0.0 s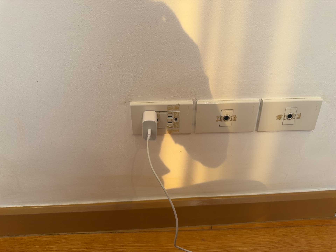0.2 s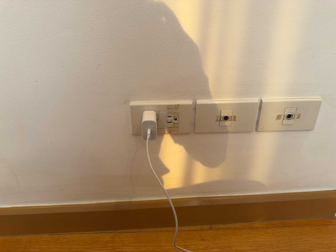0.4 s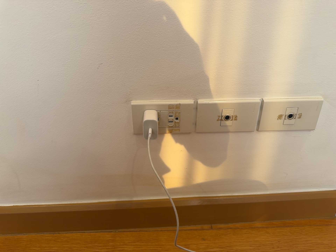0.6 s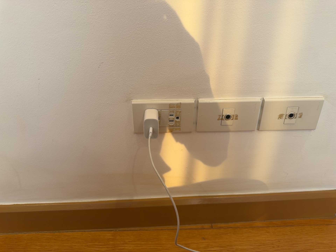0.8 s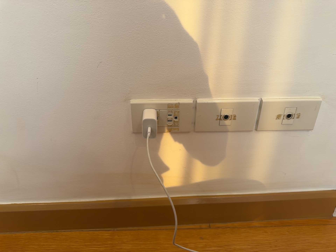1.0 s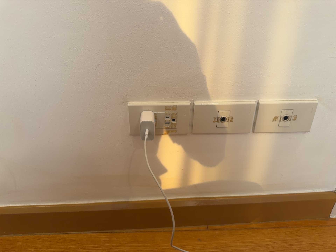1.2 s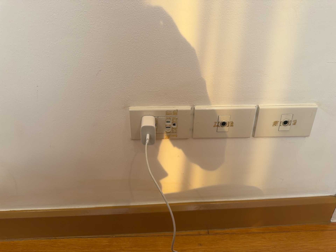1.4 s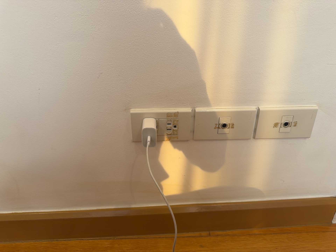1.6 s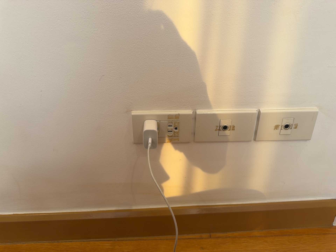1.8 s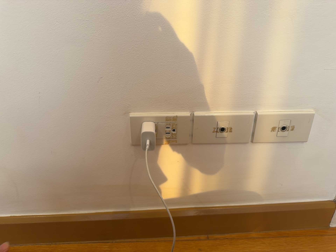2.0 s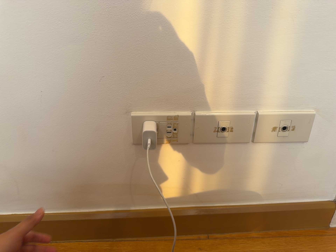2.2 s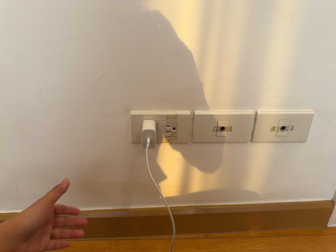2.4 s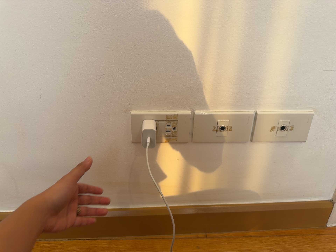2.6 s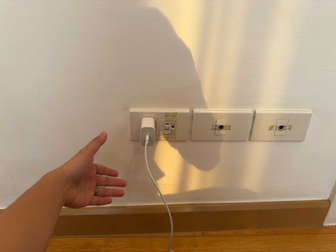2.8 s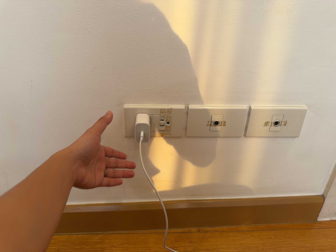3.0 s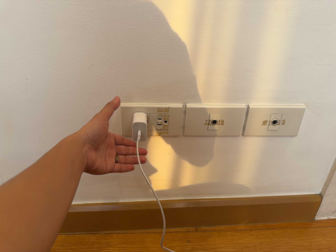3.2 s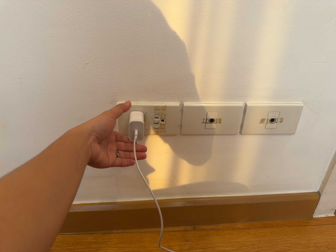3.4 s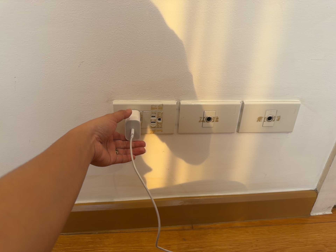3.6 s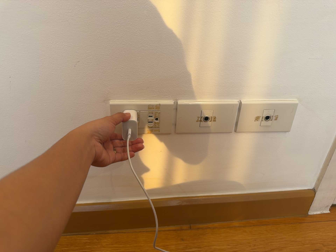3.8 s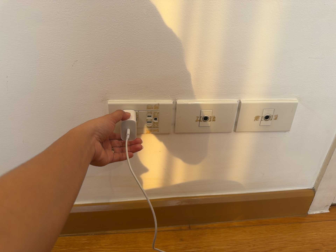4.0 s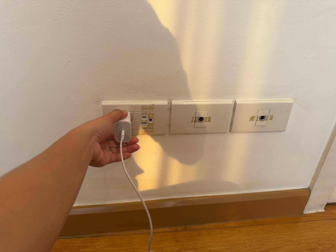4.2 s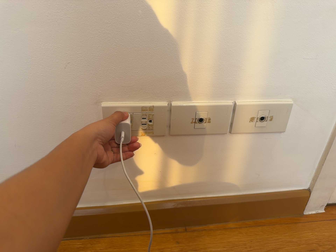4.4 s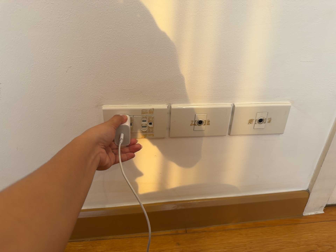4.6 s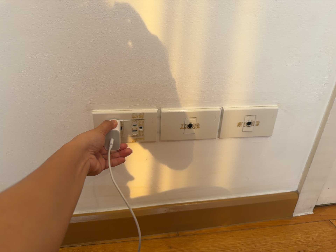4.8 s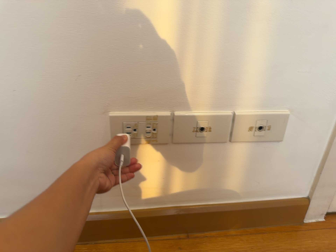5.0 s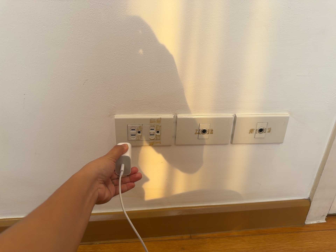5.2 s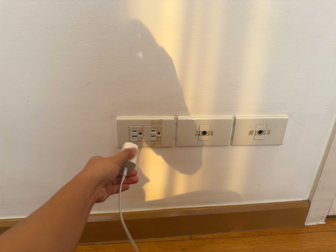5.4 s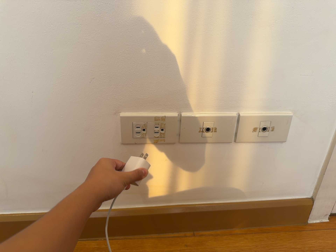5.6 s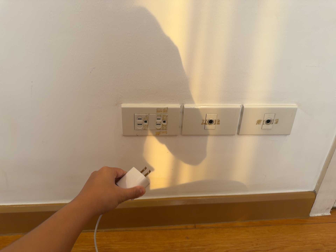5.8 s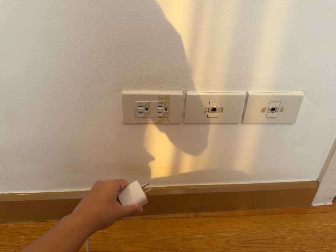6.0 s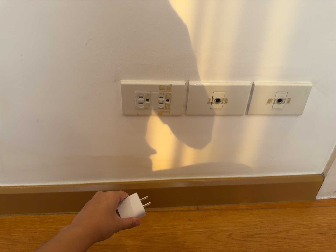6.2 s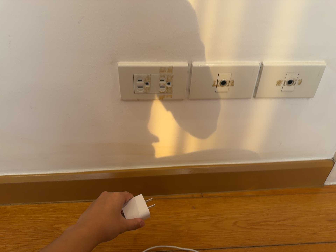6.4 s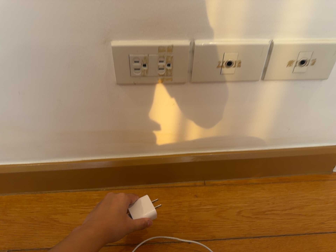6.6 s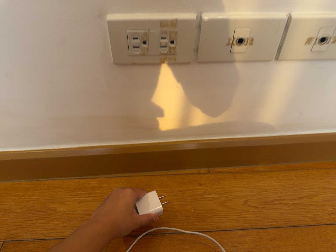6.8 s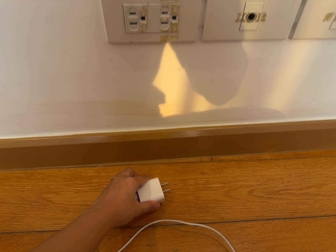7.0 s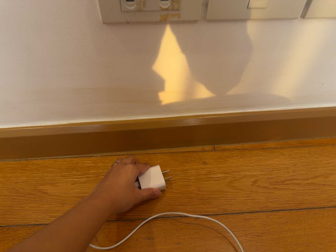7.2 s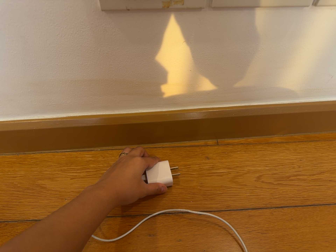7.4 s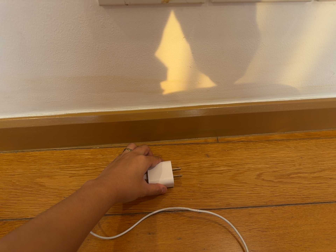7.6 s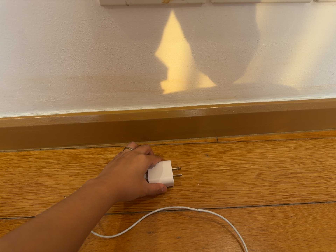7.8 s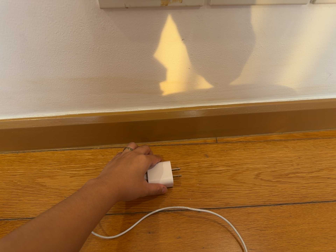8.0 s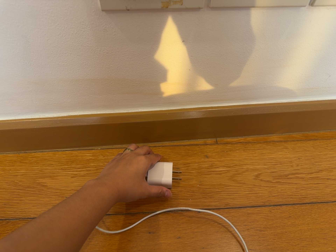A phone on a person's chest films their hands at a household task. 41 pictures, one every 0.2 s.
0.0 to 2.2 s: The camera shifts only a little, or ends up much as it began.
2.2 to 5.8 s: The camera shifts only a little, or ends up much as it began.
5.8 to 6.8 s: The camera travels forward, about 14 cm, so what stands in front looms larger. Its aim tips toward the bottom of its view by about 20 degrees, and the scene shifts upward.
6.8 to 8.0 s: The camera shifts only a little, or ends up much as it began.
The film runs forward here.
